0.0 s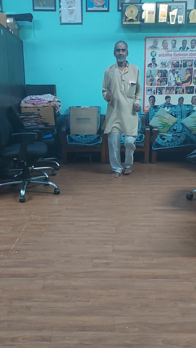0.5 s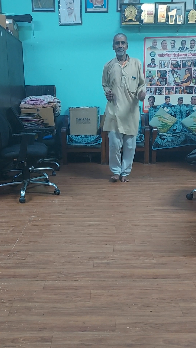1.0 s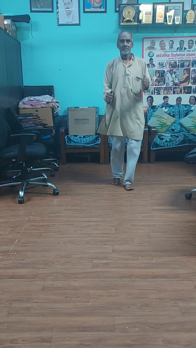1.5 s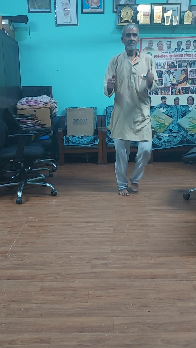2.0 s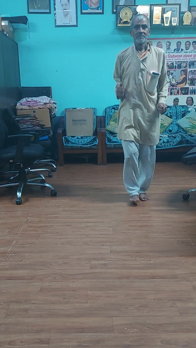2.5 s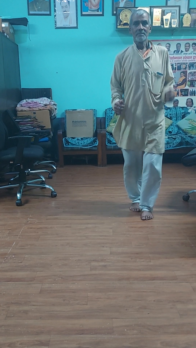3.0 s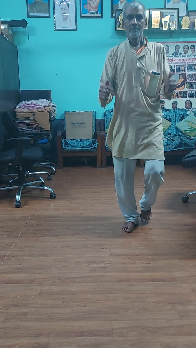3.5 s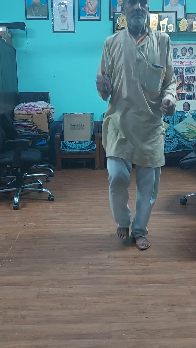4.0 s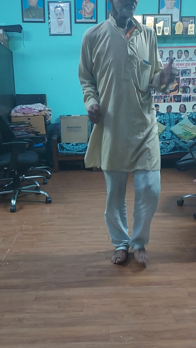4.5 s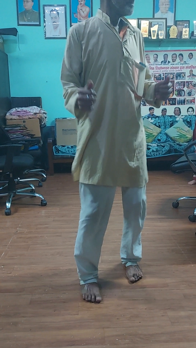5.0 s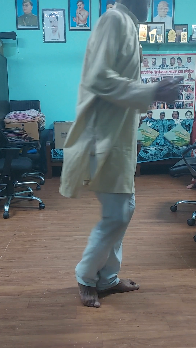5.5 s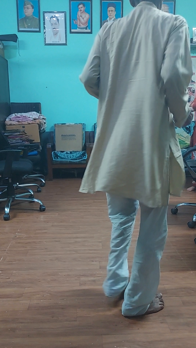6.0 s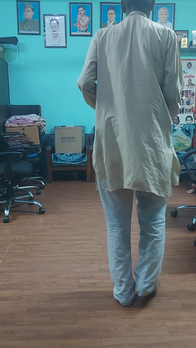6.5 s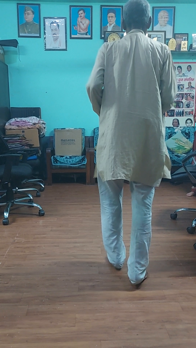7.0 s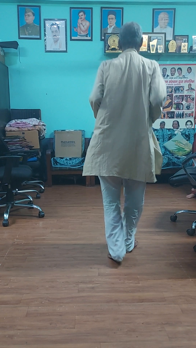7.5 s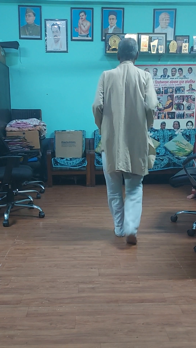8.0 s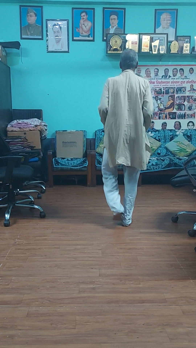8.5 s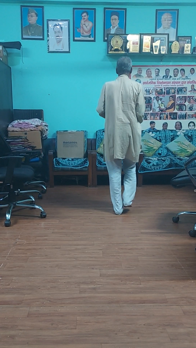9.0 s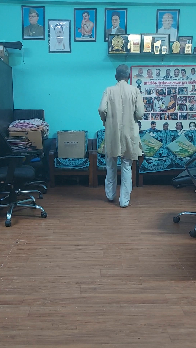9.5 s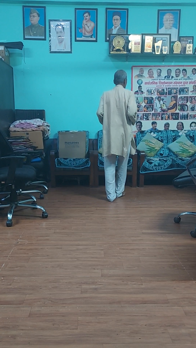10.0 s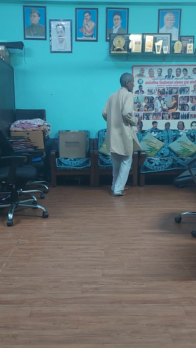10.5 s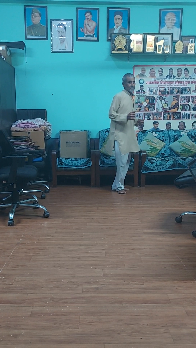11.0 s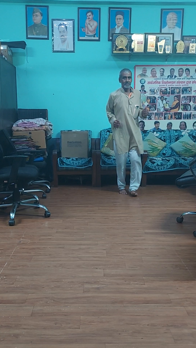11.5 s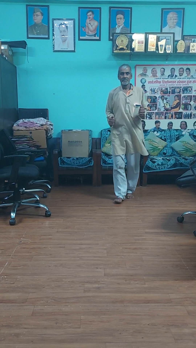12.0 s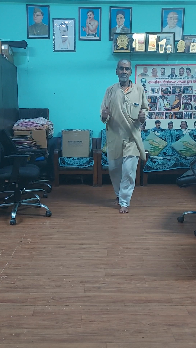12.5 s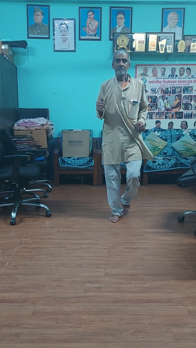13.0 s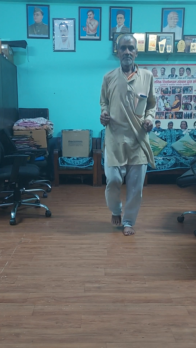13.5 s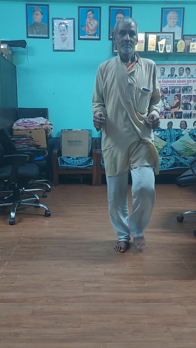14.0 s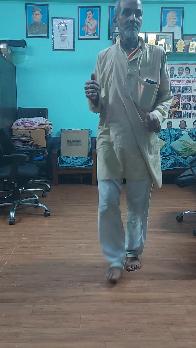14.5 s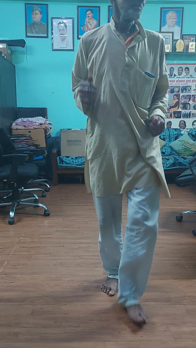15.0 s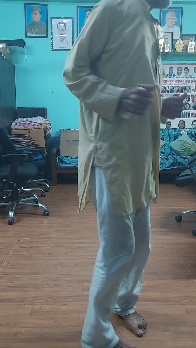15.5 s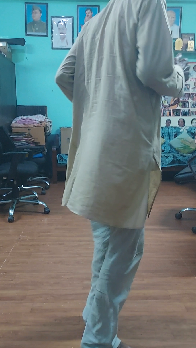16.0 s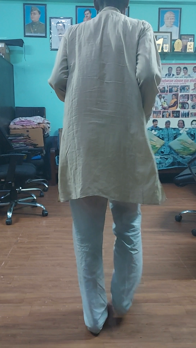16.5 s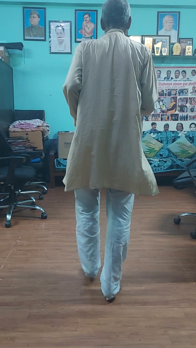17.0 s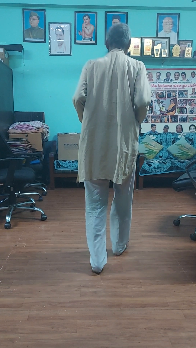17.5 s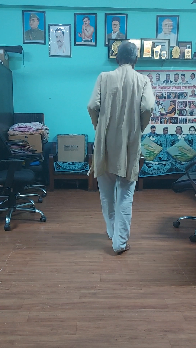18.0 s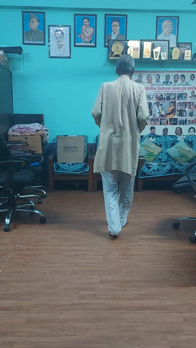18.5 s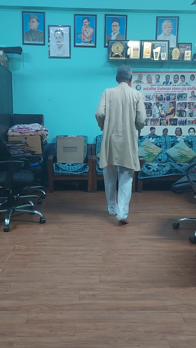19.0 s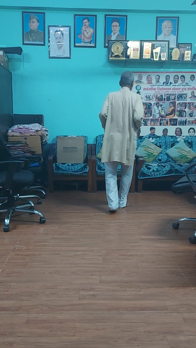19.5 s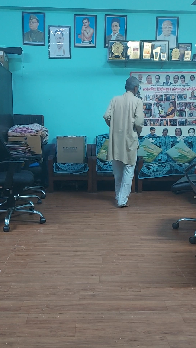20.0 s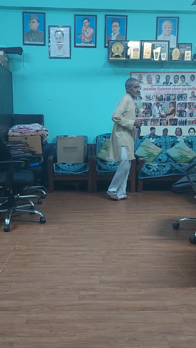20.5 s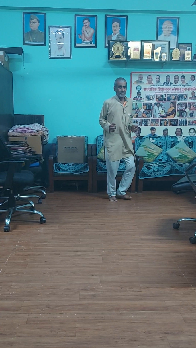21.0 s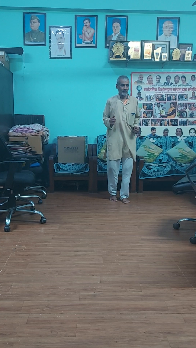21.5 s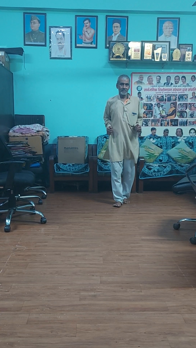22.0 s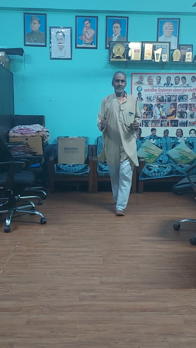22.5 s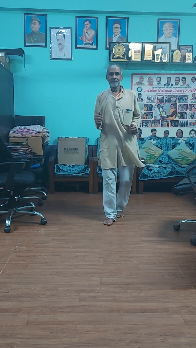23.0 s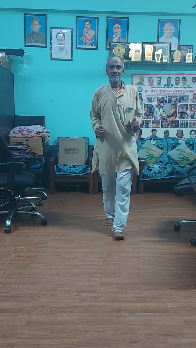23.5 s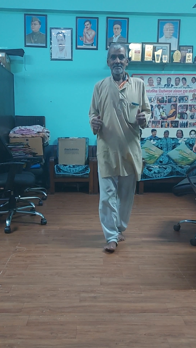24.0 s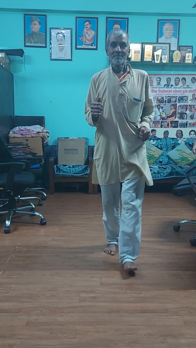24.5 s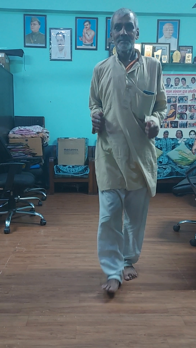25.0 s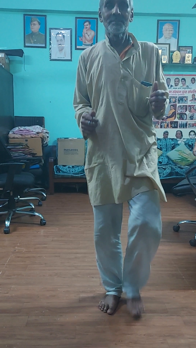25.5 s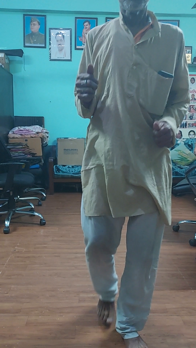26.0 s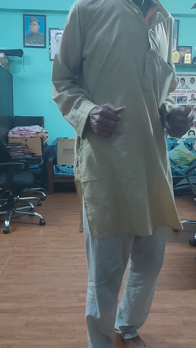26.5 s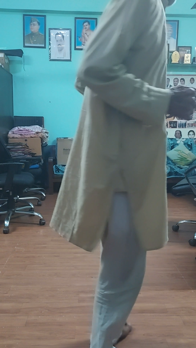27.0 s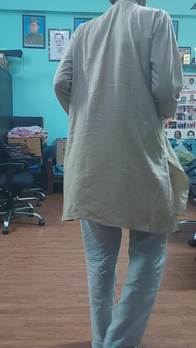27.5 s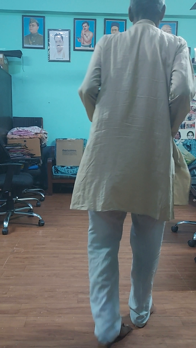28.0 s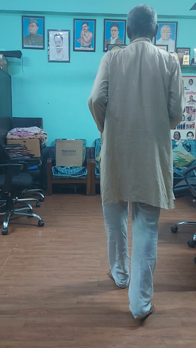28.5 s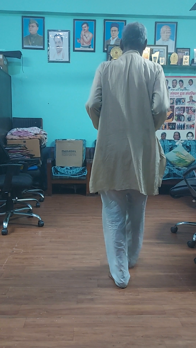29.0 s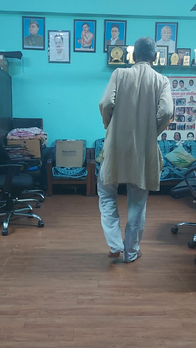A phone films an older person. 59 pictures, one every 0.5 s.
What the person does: Jogging.
